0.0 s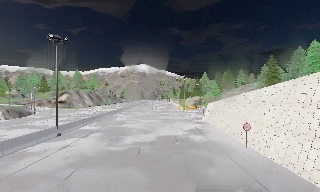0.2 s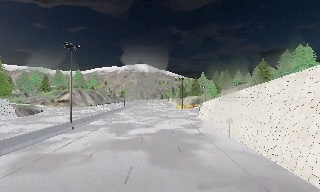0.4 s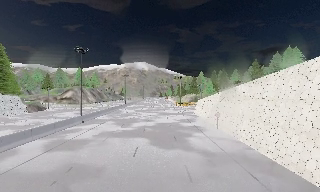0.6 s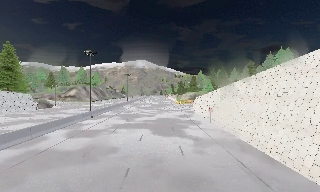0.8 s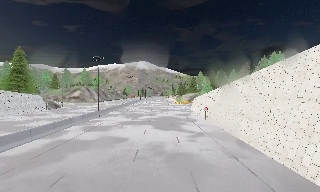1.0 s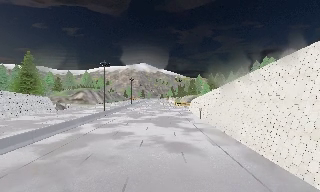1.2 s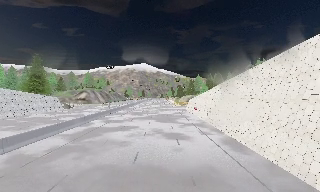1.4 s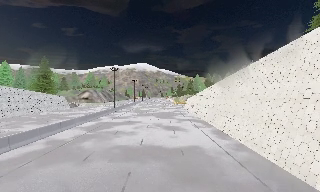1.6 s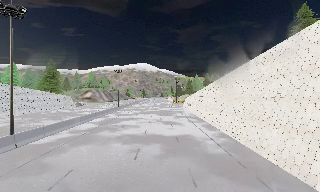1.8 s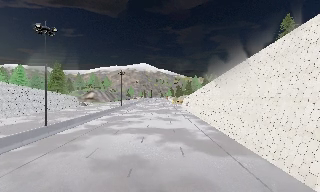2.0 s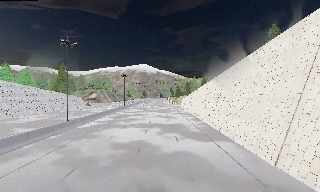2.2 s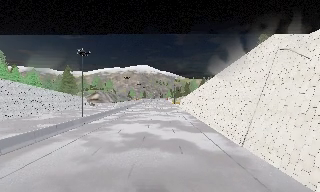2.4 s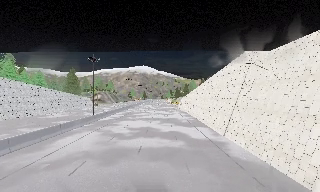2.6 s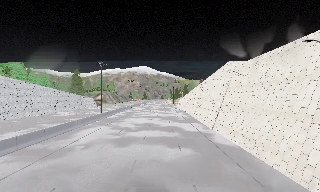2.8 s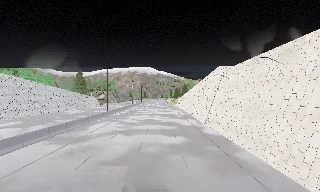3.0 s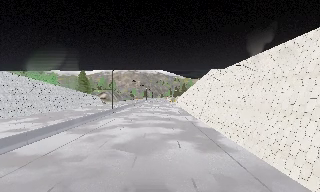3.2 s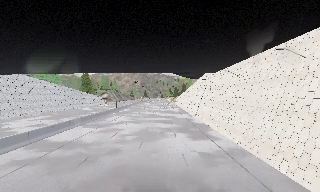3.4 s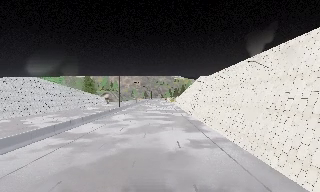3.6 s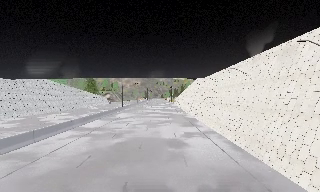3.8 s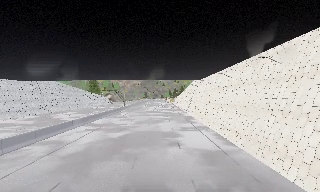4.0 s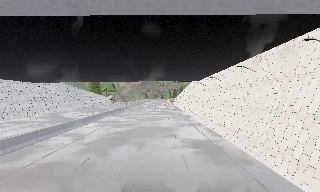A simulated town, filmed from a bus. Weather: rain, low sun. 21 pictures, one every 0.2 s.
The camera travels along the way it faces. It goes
backward.
0.0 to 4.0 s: The camera travels backward, about 75 m, so what stands in front gets smaller.
The film runs backward here.
